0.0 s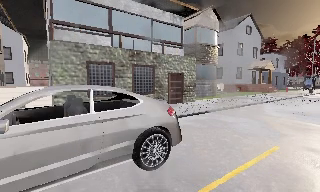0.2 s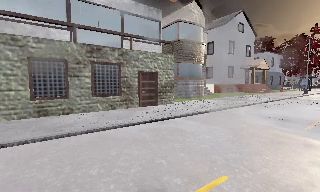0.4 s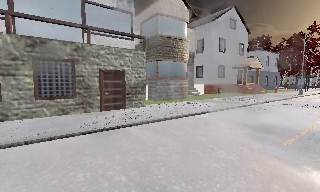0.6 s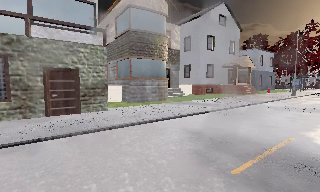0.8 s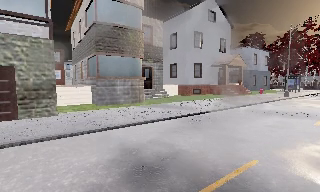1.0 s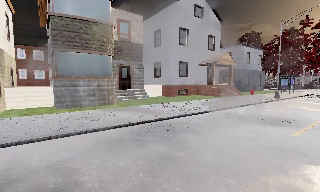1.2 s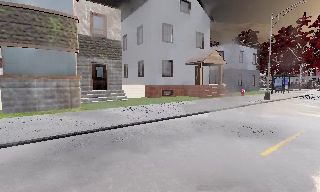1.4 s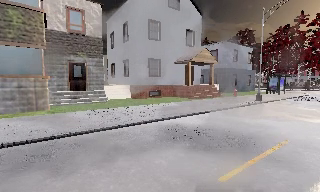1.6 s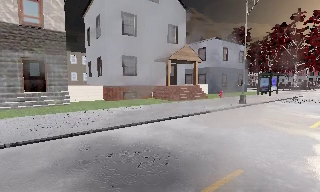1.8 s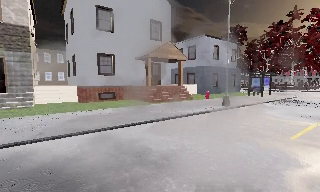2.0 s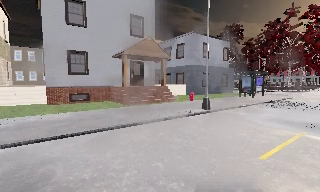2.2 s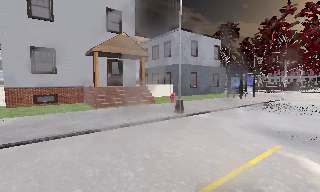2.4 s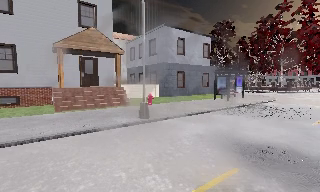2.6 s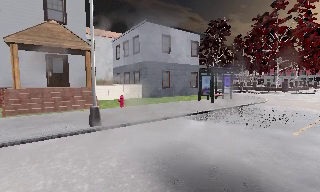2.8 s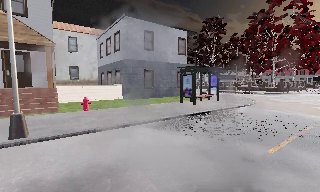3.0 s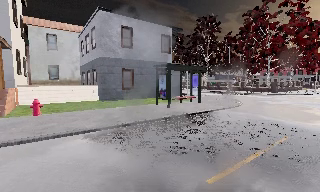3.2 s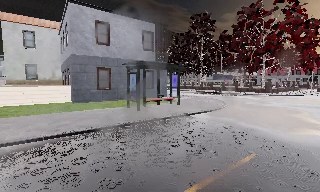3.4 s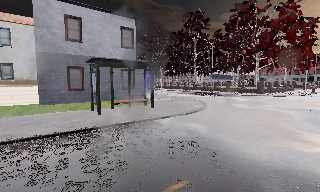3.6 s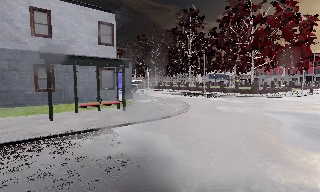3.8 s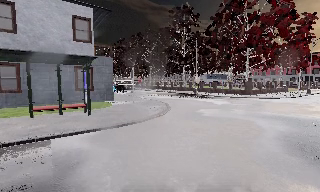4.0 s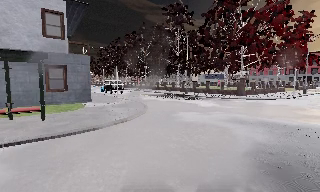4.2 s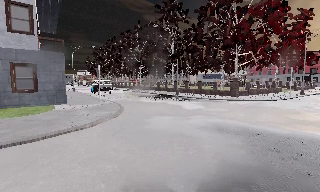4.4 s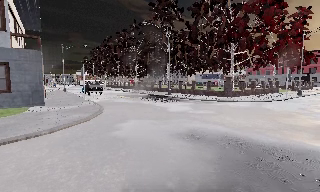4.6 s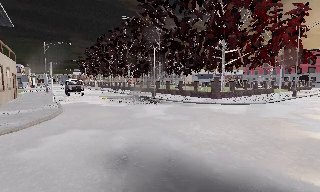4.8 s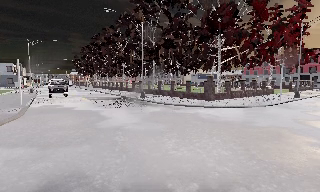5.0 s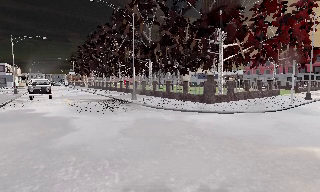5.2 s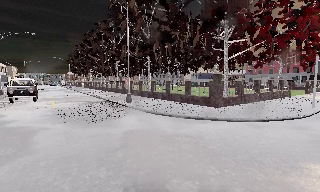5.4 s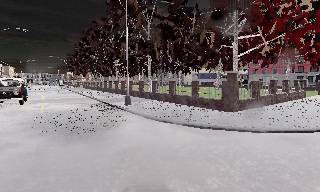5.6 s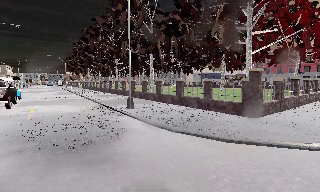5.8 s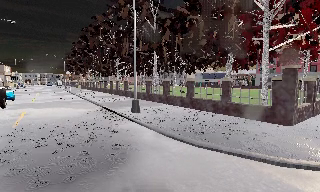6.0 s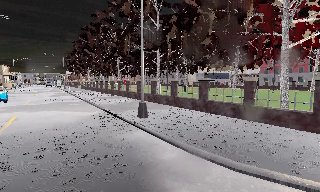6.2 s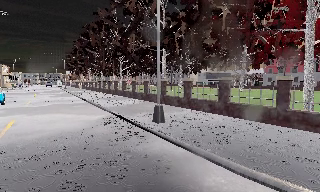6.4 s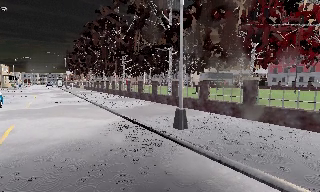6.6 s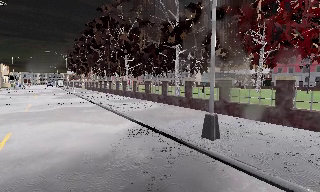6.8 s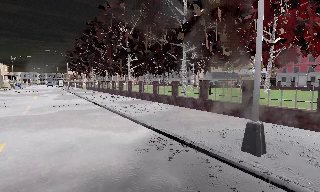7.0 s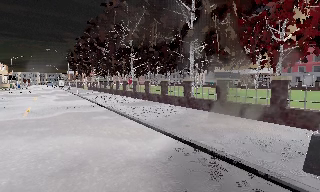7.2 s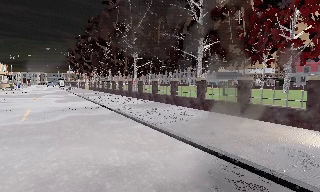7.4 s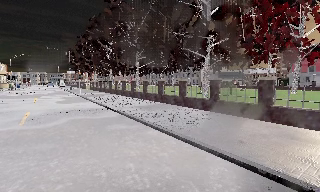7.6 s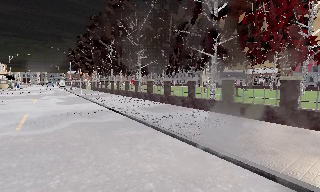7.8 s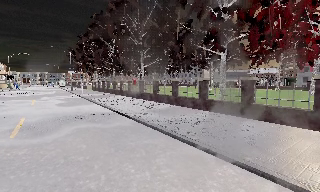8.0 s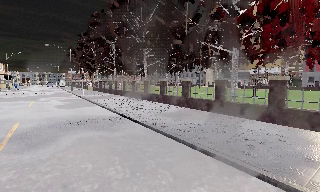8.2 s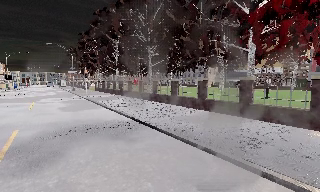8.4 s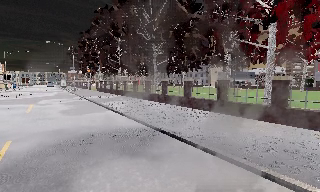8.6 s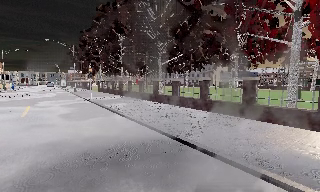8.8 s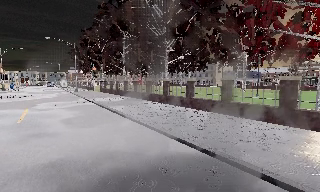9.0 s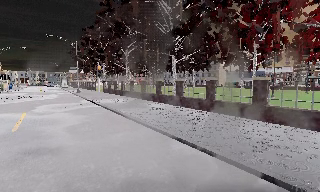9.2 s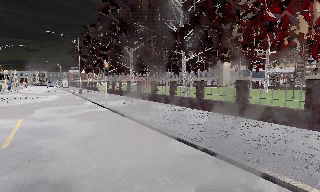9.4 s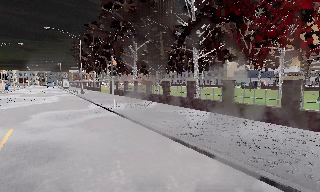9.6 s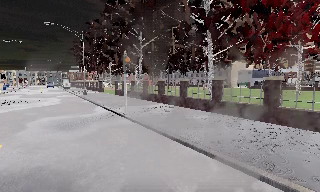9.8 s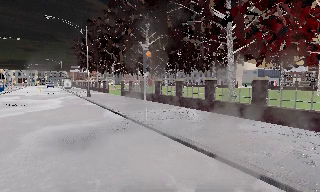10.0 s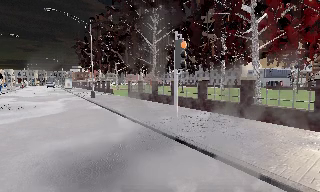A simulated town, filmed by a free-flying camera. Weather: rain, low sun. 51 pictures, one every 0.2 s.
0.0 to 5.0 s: The camera travels to its right and forward, about 50 m, so close, fixed things drift to the left.
5.0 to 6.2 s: The camera travels forward, about 8 m, so what stands in front looms larger.
6.2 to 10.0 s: The camera travels forward and to its left, about 25 m, so what stands in front looms larger. It gains speed.
The film runs forward here.
